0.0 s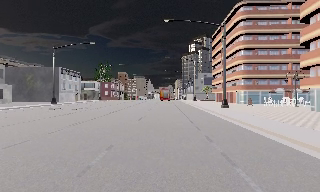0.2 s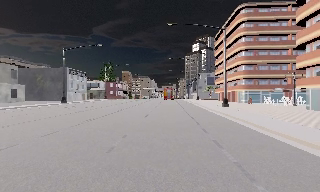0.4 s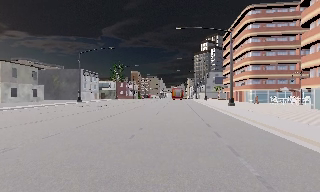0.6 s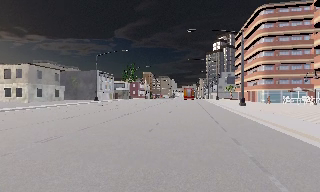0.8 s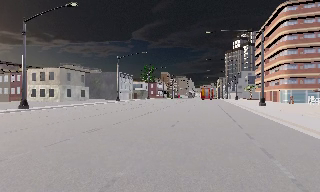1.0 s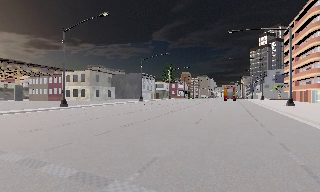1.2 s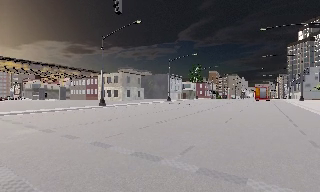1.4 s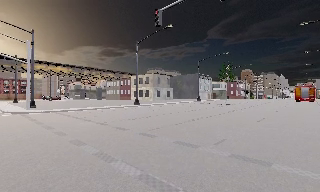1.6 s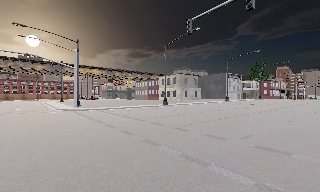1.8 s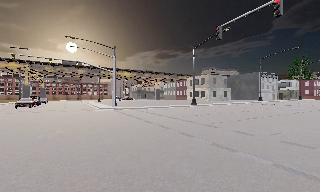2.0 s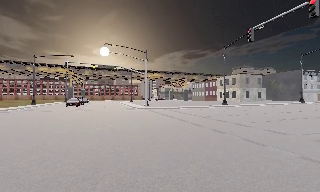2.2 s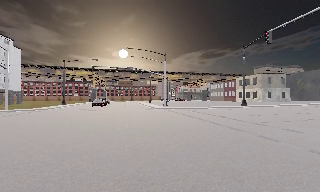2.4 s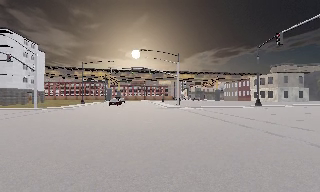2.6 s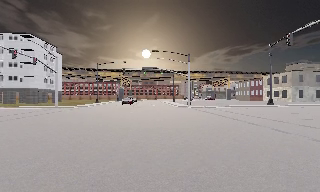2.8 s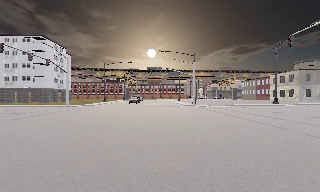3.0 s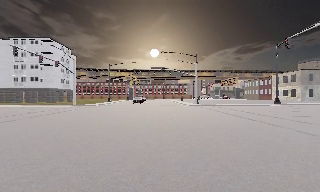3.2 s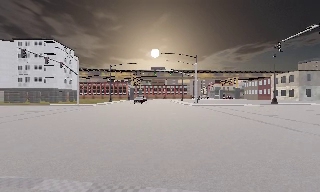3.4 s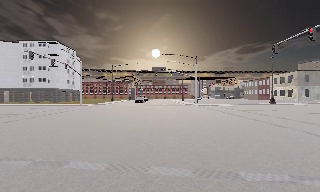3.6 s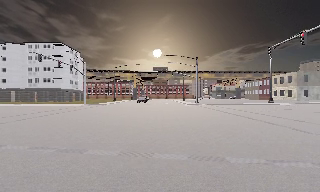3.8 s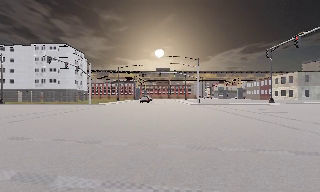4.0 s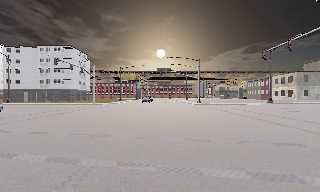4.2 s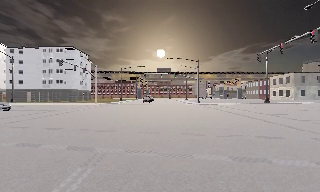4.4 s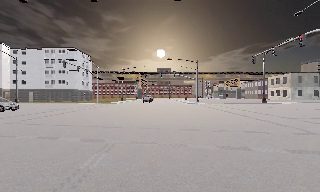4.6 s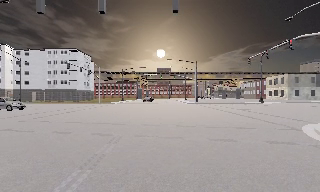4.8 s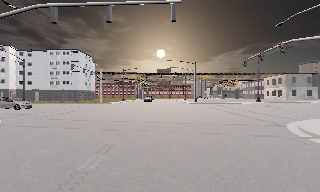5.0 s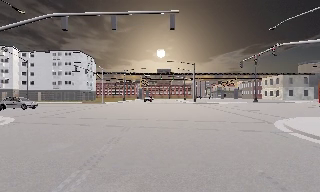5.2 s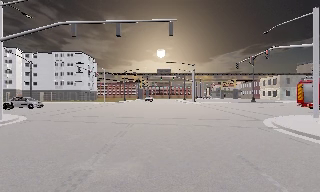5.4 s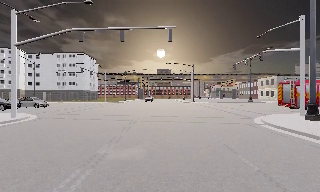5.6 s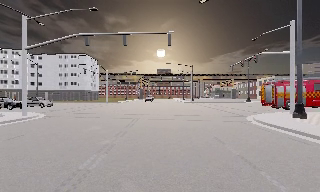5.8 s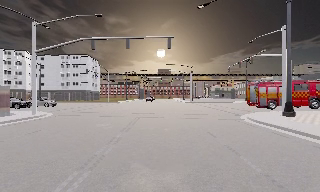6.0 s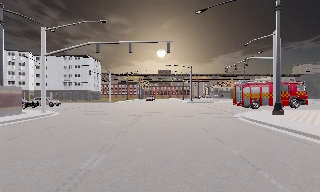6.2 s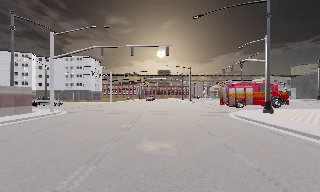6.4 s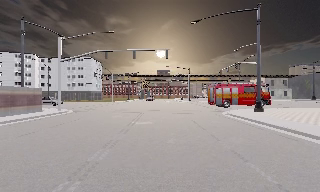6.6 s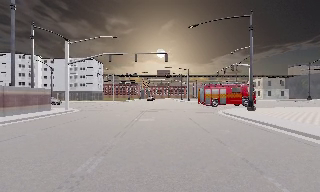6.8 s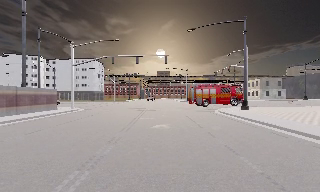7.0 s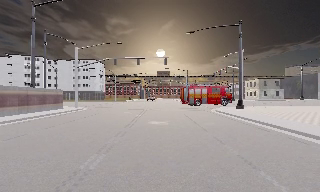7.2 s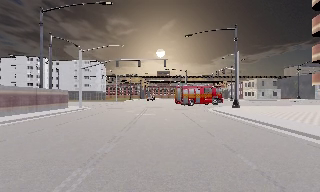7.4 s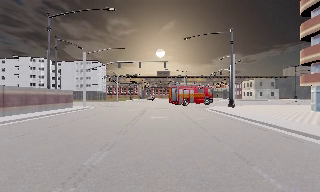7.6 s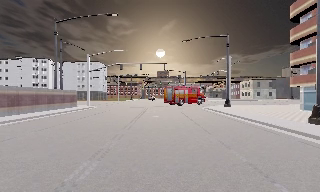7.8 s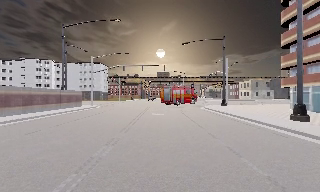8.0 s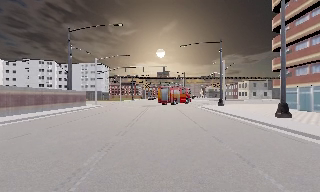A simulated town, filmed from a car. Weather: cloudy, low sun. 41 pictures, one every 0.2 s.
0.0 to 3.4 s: The scene slides to the right, as the camera pans about 85 degrees to its left. It travels backward, about 19 m.
3.4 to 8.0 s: The camera travels backward, about 25 m, so what stands in front gets smaller.
The film runs backward here.
